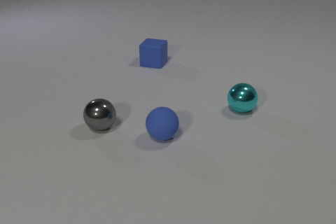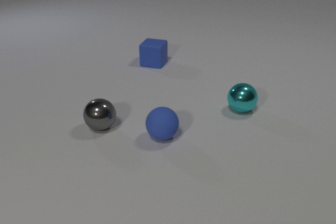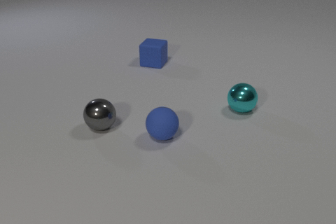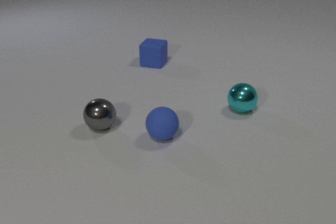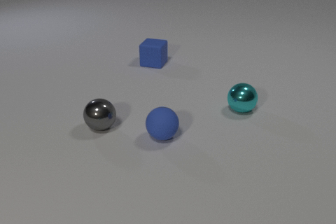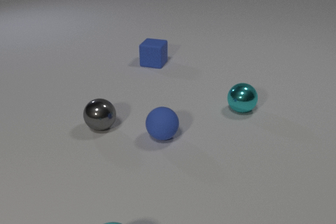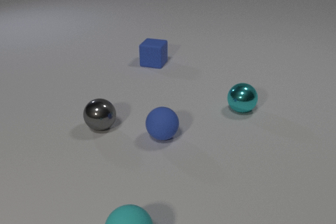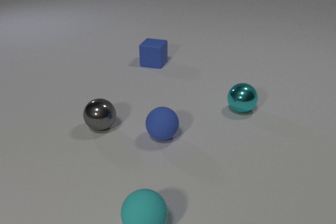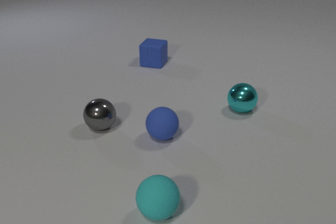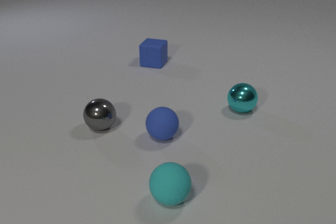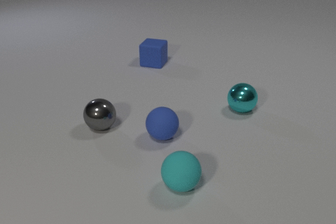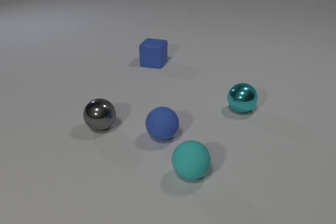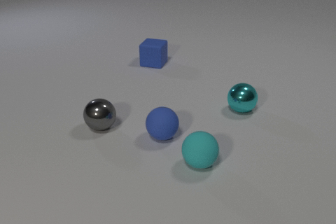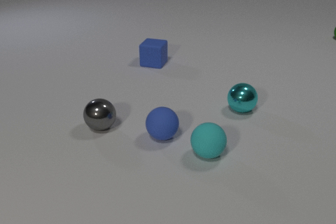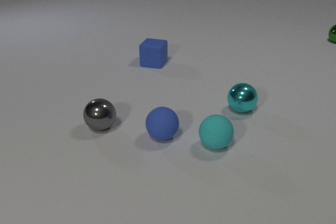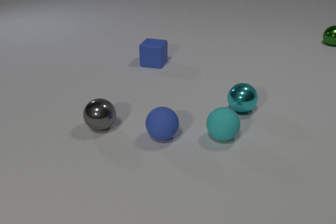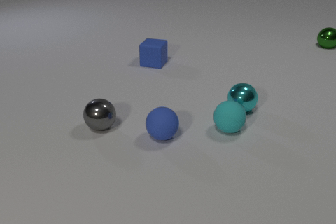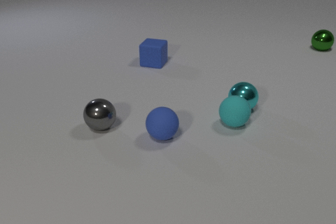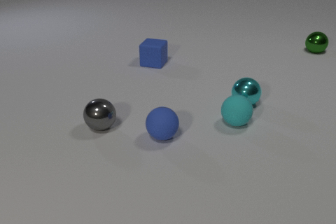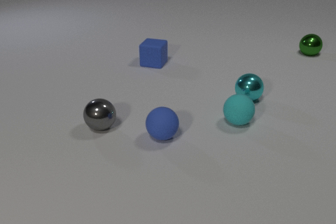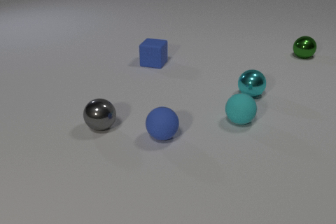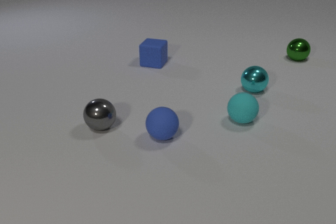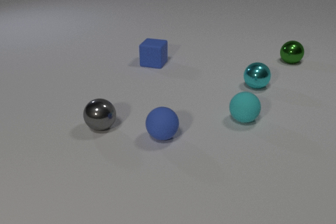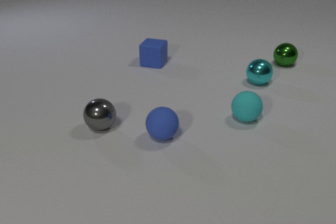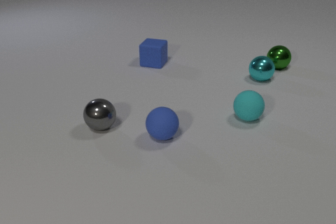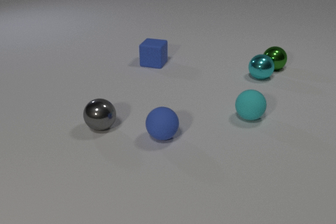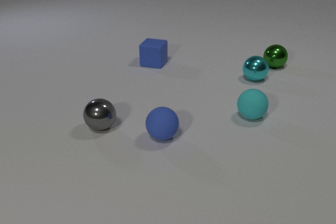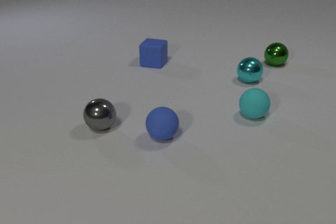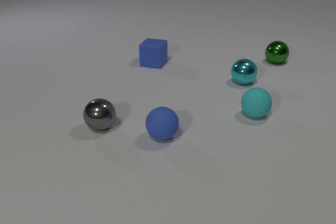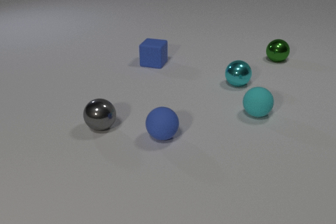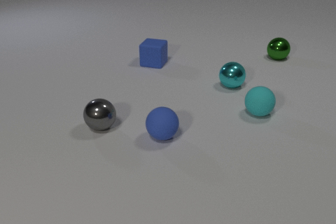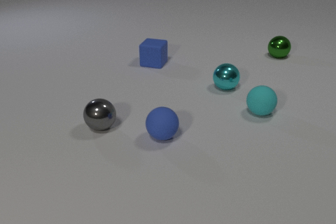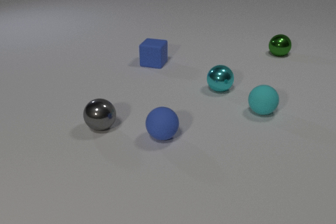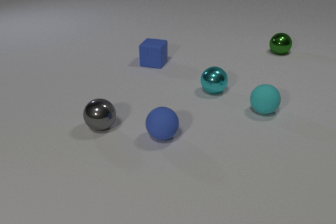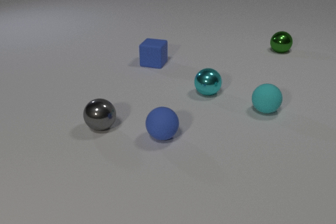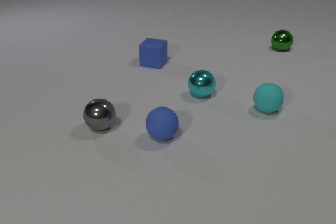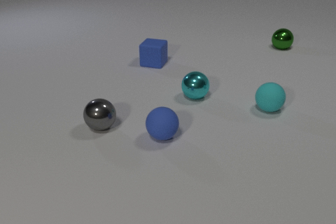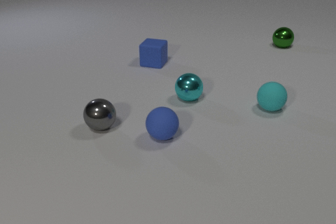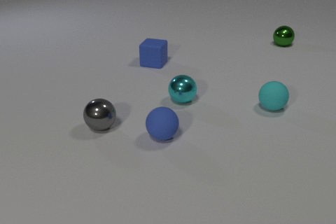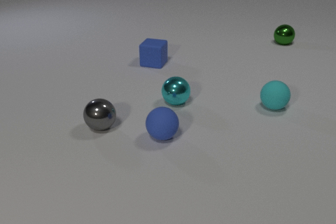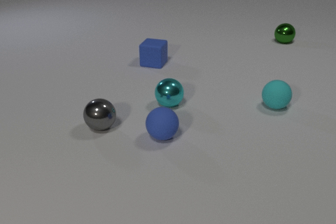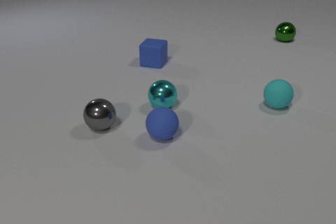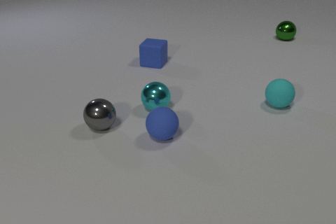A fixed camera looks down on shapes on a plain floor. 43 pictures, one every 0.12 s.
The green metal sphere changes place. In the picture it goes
to the left.
The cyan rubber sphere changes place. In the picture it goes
away from the camera.
0.00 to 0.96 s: The cyan rubber sphere comes in at the bottom edge, rolls away from the camera and to the right.
0.96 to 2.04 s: The cyan rubber sphere rolls away from the camera and to the right. The green metal sphere comes in at the right edge, rolls toward the camera and to the left. The cyan rubber sphere and the cyan metal sphere collide.
2.04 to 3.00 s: The cyan rubber sphere rolls away from the camera and to the right. The cyan metal sphere rolls away from the camera. The green metal sphere rolls toward the camera and to the left. The cyan metal sphere and the green metal sphere collide.
3.00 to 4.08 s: The cyan rubber sphere rolls away from the camera and to the right. The cyan metal sphere rolls to the left and toward the camera. The green metal sphere rolls away from the camera.
4.08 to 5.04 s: The cyan rubber sphere rolls away from the camera and to the right. The cyan metal sphere rolls to the left and toward the camera. The green metal sphere rolls away from the camera.
Are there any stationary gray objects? yes.
What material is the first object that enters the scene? rubber.
How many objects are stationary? 3.
